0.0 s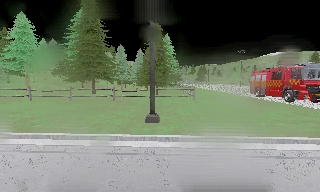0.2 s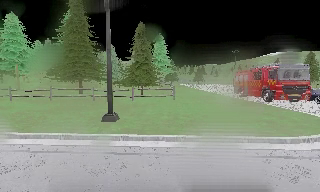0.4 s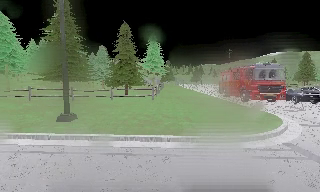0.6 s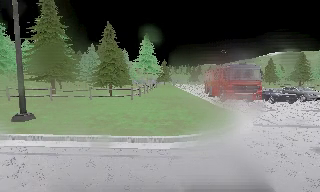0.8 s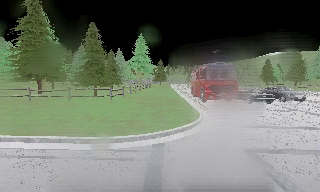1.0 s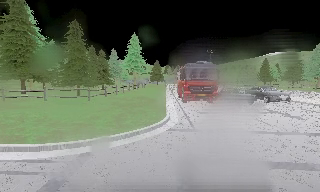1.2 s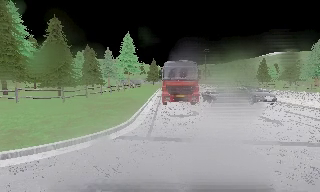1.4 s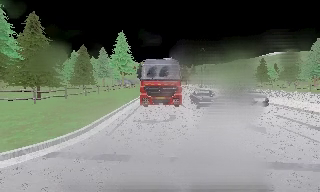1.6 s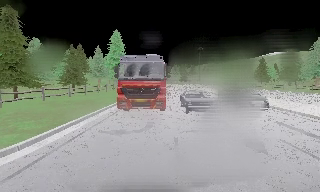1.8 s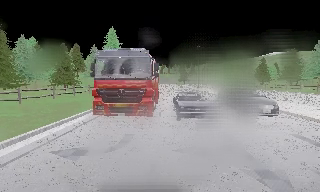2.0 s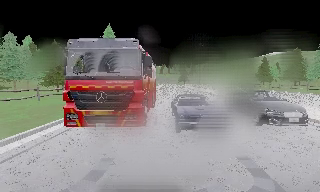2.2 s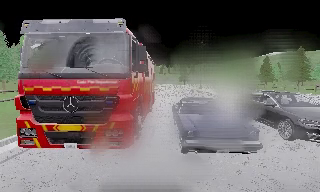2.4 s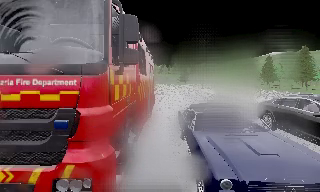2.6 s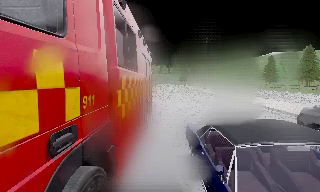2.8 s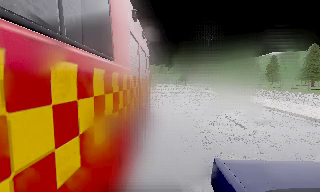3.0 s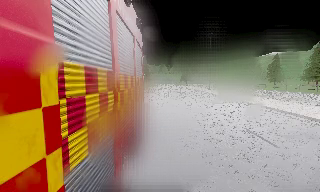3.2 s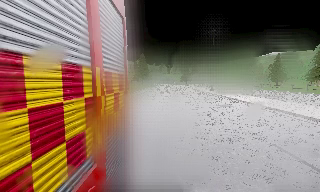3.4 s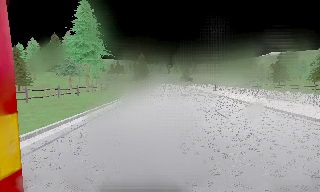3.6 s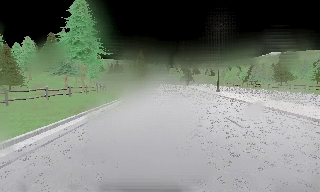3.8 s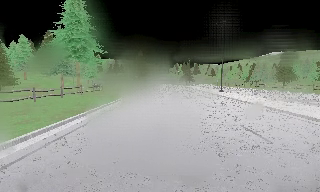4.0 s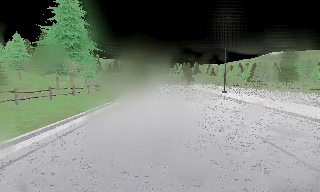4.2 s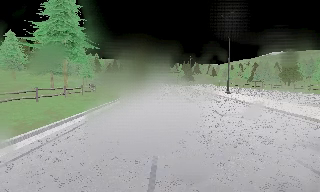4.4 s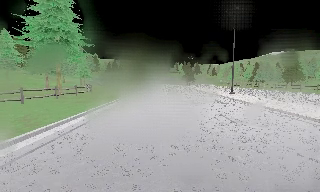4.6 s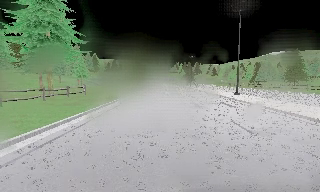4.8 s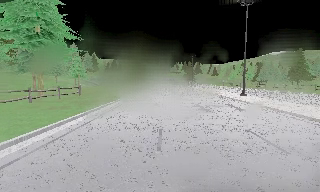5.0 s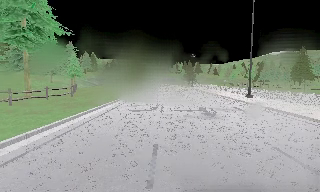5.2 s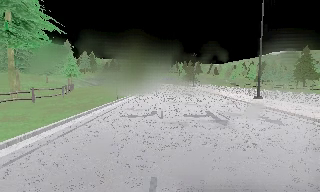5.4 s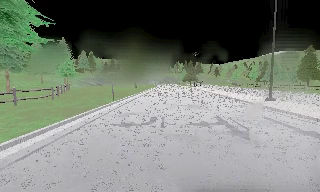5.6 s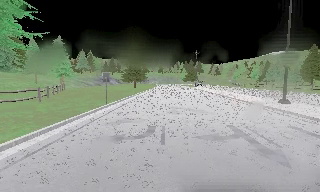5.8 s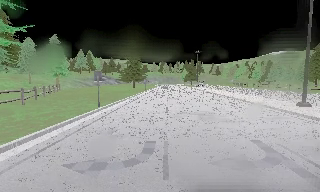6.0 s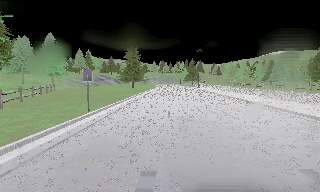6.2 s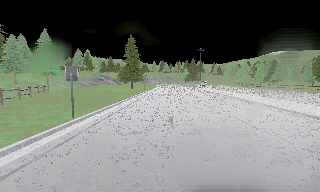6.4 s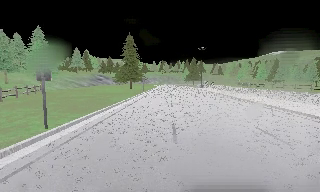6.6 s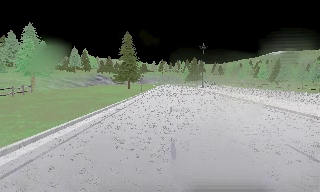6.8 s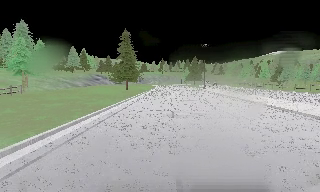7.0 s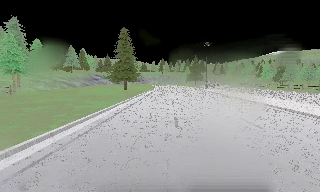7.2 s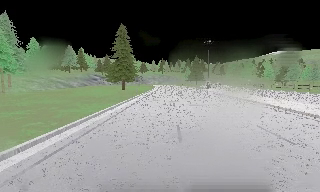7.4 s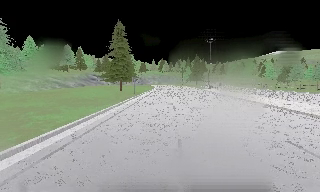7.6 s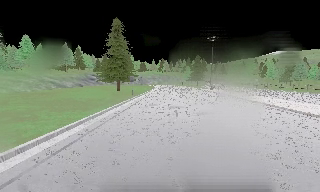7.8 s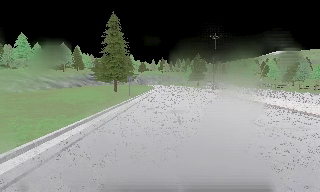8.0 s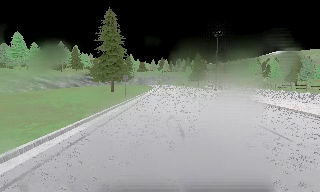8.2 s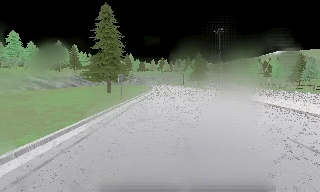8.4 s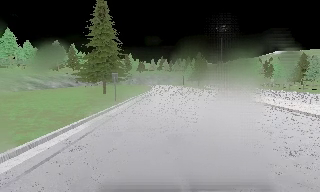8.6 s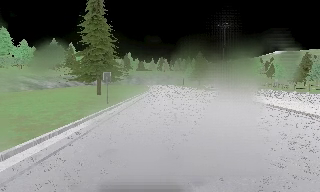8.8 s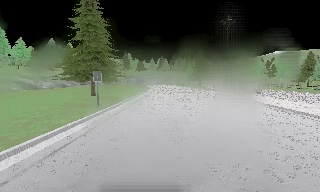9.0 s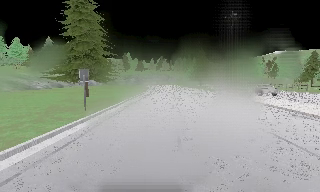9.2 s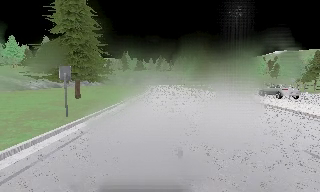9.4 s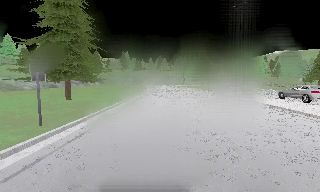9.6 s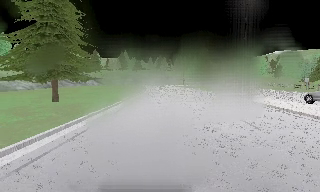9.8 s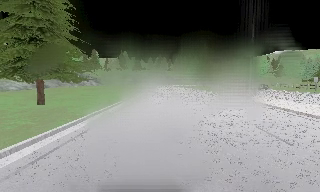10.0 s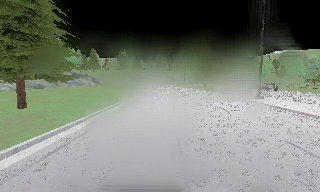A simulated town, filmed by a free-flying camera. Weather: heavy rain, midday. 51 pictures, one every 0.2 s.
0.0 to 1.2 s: The camera travels to its right, about 12 m, so close, fixed things drift to the left.
1.2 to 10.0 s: The camera travels forward, about 75 m, so what stands in front looms larger.
The film runs backward here.
